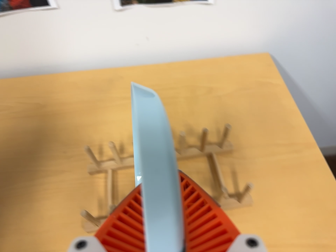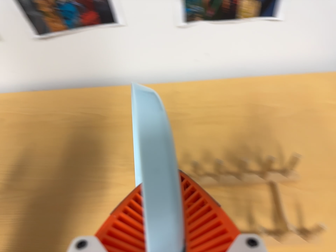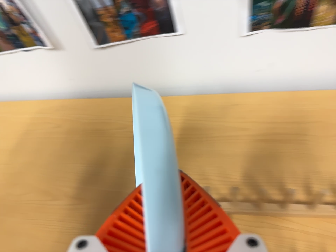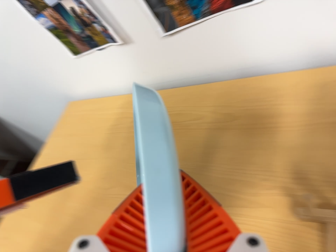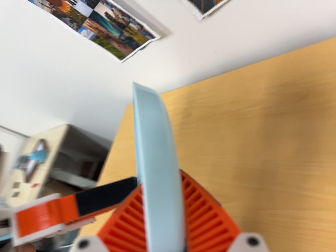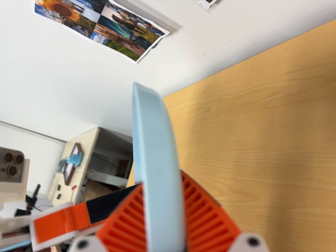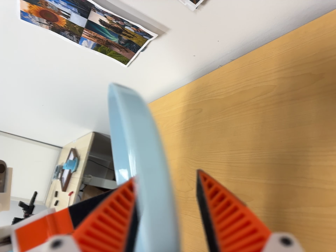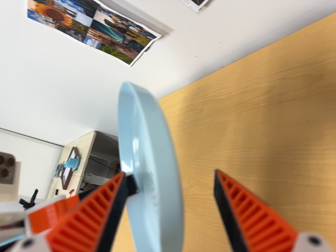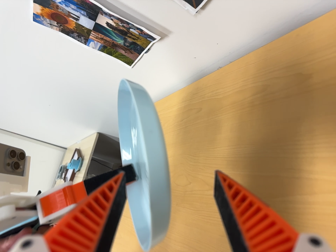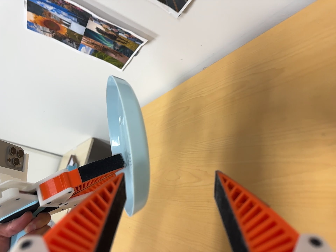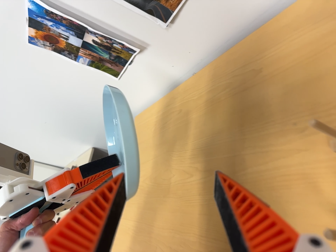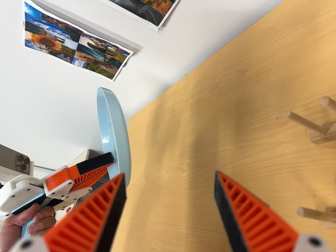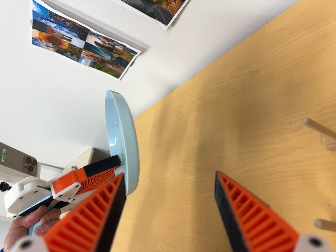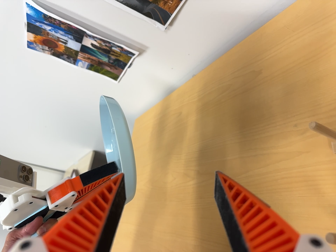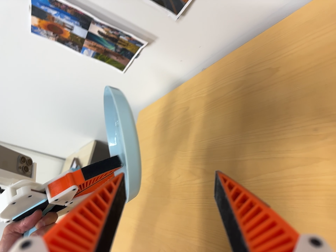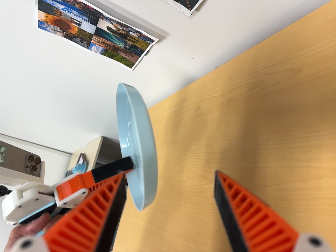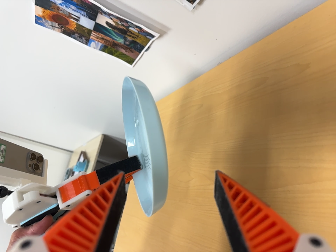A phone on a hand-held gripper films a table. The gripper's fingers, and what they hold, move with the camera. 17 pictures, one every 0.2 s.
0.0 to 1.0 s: The camera swings to its left by about 60 degrees, and the scene slides to the right. It travels forward and toward the top of its view, about 18 cm. It rolls about its line of sight by about 10 degrees, and the scene rotates counterclockwise.
1.0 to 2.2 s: The camera travels to its right, backward and toward the bottom of its view, about 16 cm, so close, fixed things drift to the left.
2.2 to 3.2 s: The camera travels forward and to its left, about 9 cm, so what stands in front looms larger.
The film runs backward here.
